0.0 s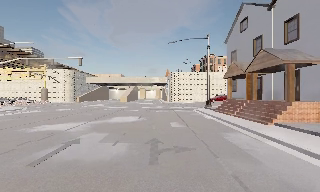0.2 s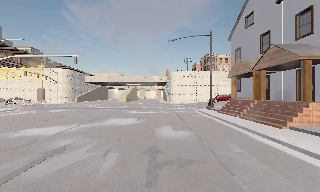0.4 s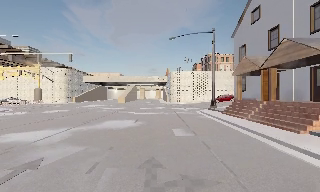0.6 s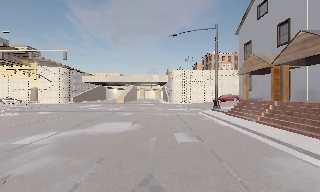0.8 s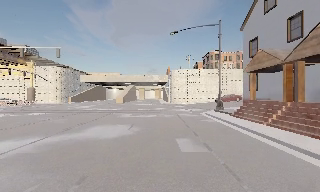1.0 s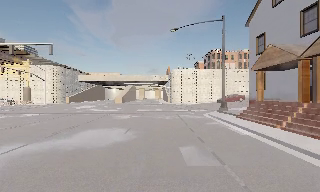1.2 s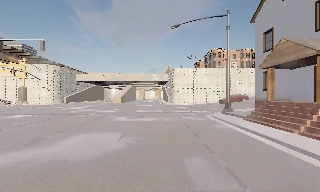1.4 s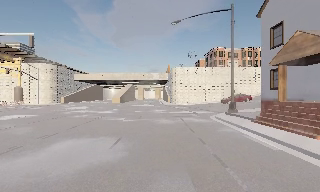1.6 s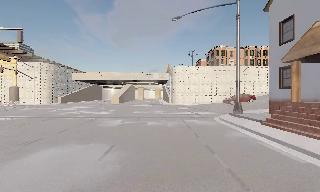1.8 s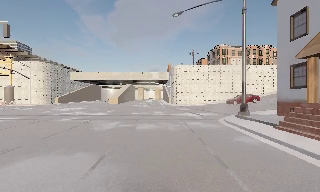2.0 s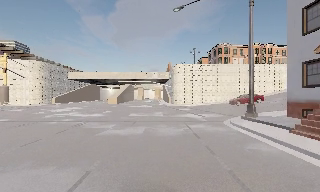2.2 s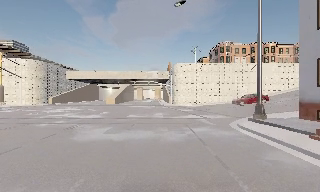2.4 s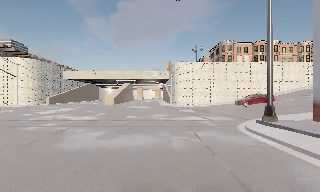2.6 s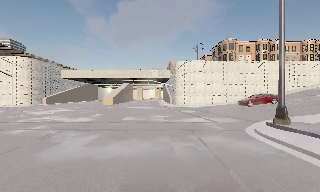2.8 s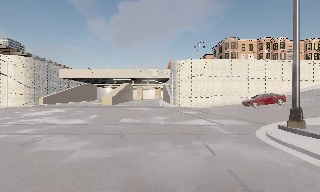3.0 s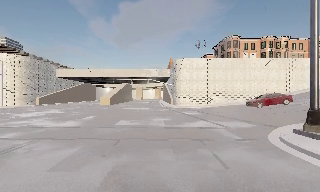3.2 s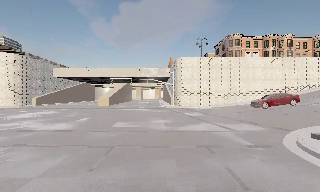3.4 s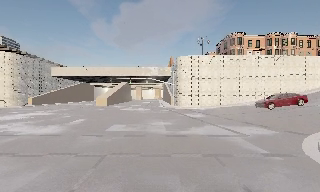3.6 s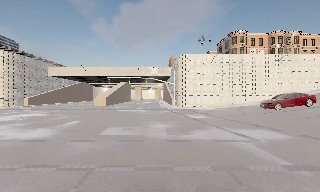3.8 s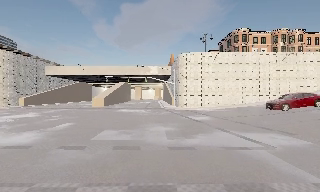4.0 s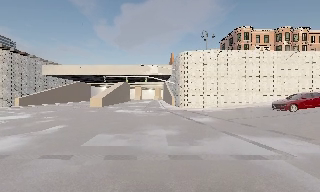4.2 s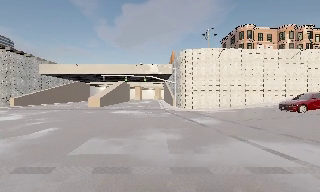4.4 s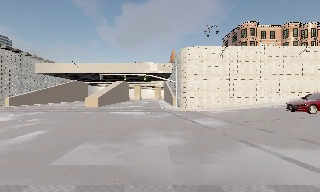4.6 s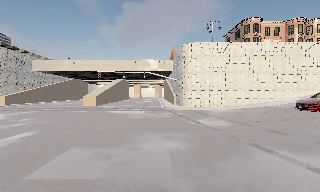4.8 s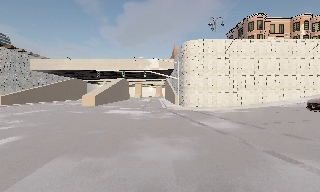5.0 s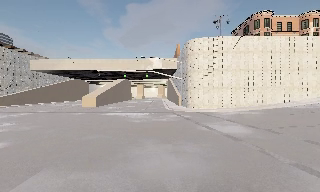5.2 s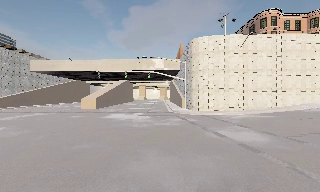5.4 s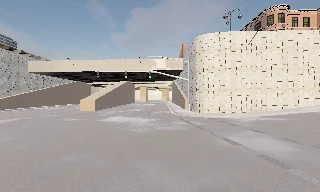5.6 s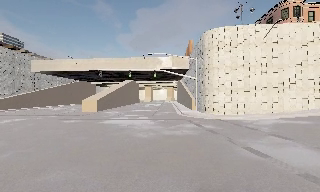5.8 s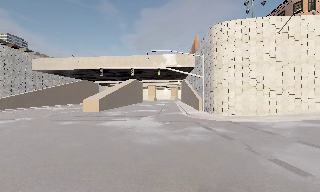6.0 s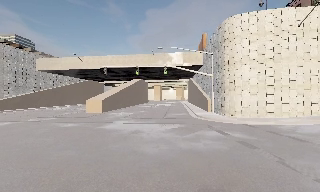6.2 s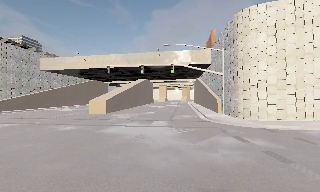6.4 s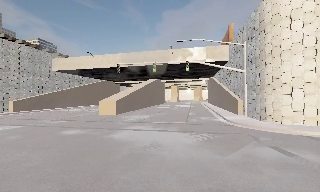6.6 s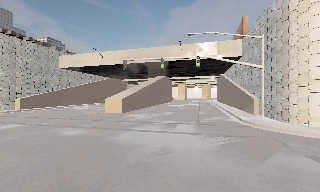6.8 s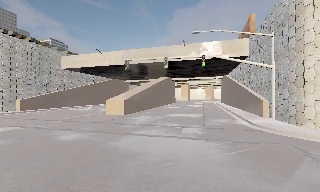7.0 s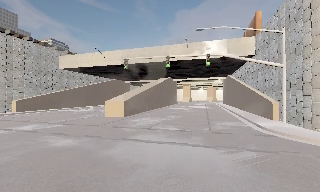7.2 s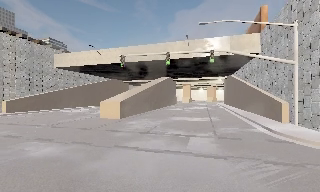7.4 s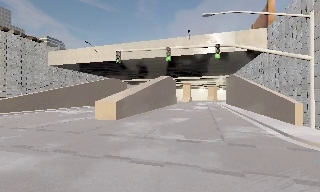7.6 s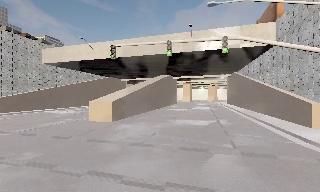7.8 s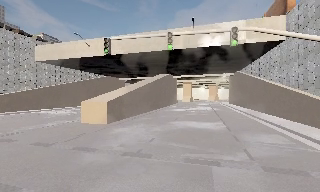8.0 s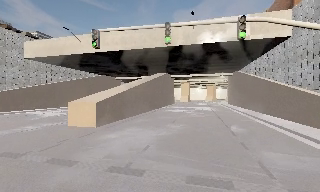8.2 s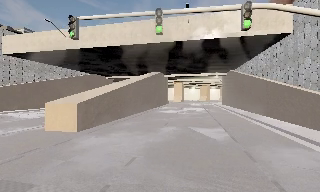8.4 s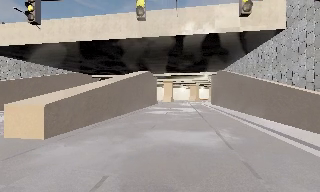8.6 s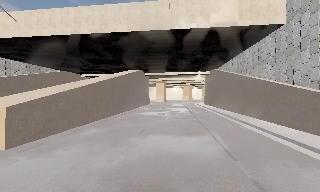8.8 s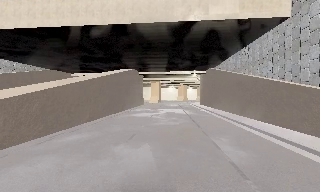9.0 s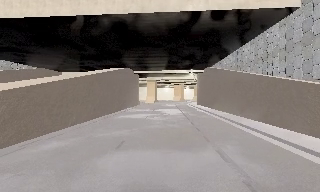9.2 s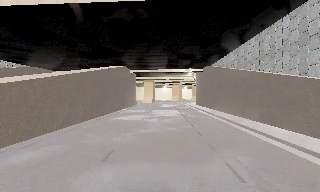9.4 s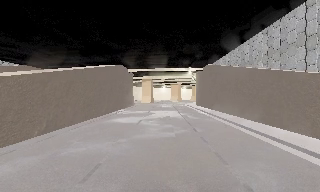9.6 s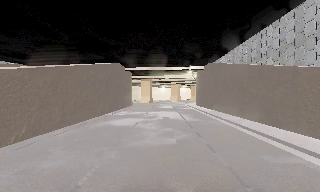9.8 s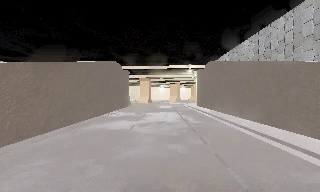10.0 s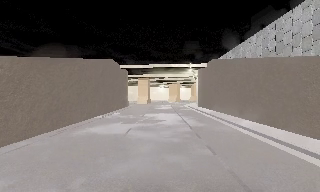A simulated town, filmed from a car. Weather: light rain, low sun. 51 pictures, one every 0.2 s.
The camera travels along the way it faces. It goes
forward.
0.0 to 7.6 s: The camera swings to its left by about 15 degrees, and the scene slides to the right. It travels forward, about 40 m, so what stands in front looms larger.
7.6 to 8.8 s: The camera swings to its right by about 10 degrees, and the scene slides to the left. It travels forward, about 7 m, so what stands in front looms larger.
8.8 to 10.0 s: The camera travels forward, about 7 m, so what stands in front looms larger.
The film runs forward here.
